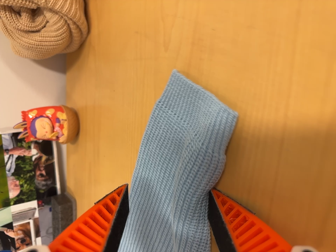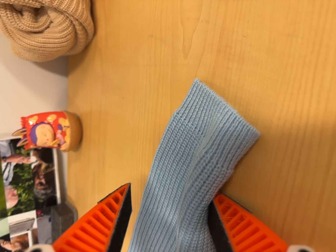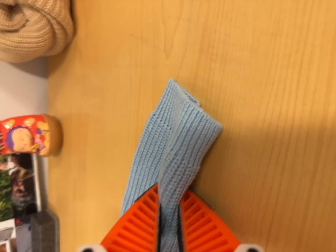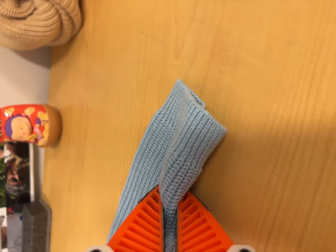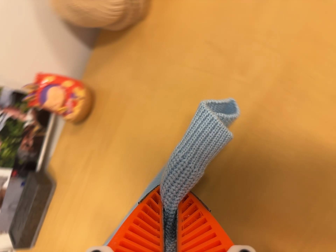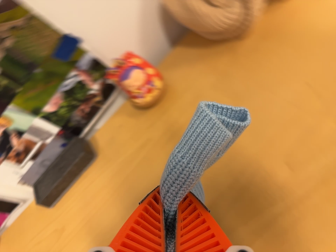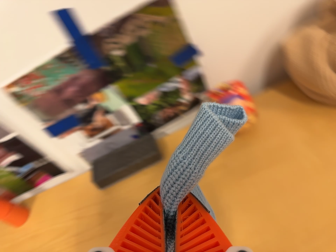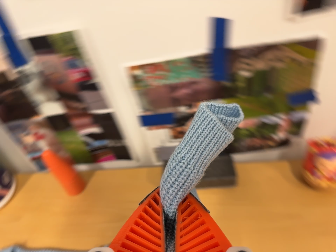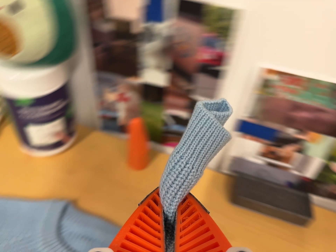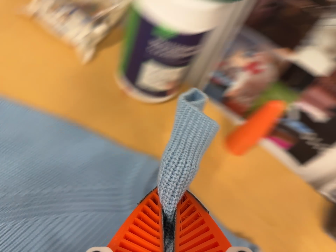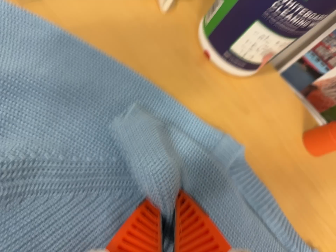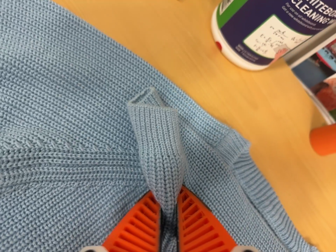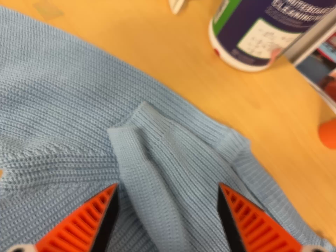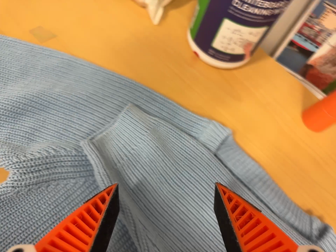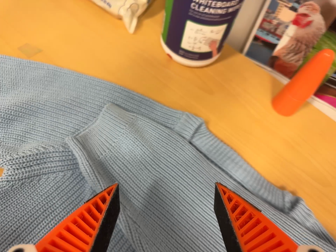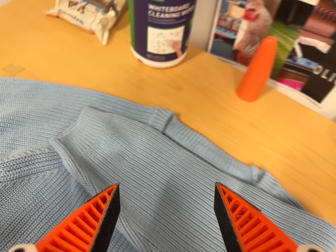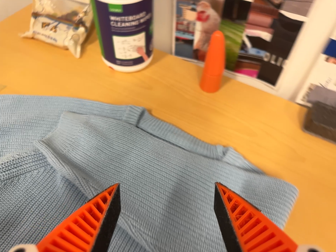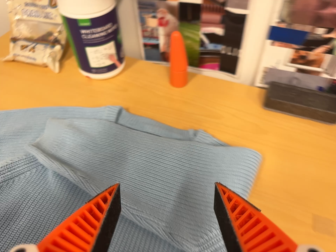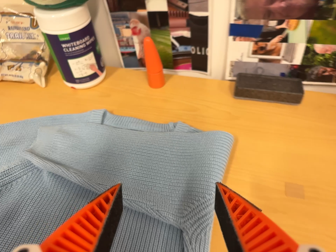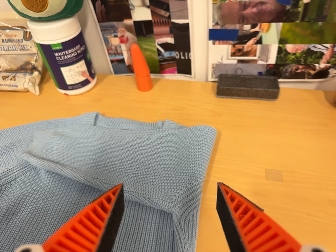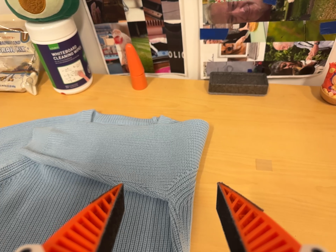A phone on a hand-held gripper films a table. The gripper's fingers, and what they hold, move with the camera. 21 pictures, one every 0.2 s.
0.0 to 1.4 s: The camera travels to its left, about 50 cm, so close, fixed things drift to the right. Its aim tips toward the top of its view by about 10 degrees, and the scene shifts downward. It rolls about its line of sight by about 85 degrees, and the scene rotates clockwise.
1.4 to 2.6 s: The camera swings to its left by about 15 degrees, and the scene slides to the right. It travels to its left, about 32 cm, so close, fixed things drift to the right. Its aim tips toward the bottom of its view by about 15 degrees, and the scene shifts upward. It rolls about its line of sight by about 45 degrees, and the scene rotates clockwise.
2.6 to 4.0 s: The camera travels backward, toward the bottom of its view and to its right, about 36 cm, so what stands in front gets smaller. Its aim tips toward the top of its view by about 20 degrees. It rolls about its line of sight by about 35 degrees, and the scene rotates counterclockwise.
The film runs forward here.
